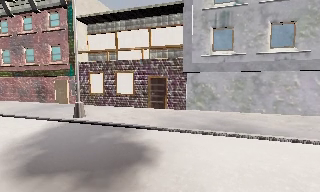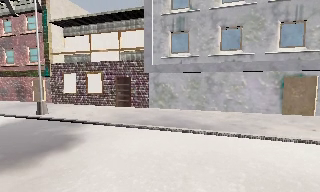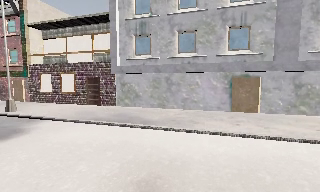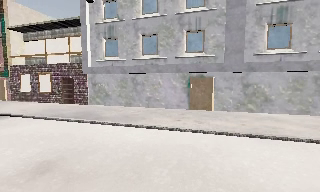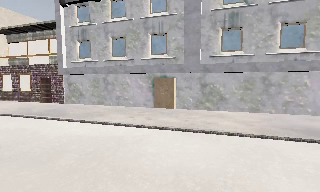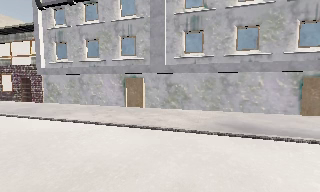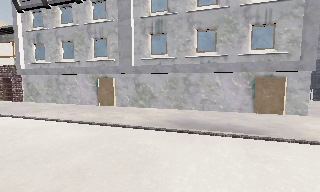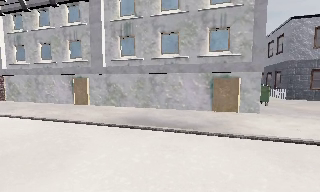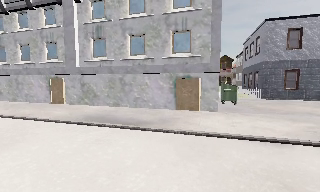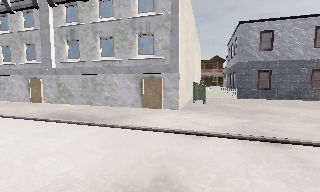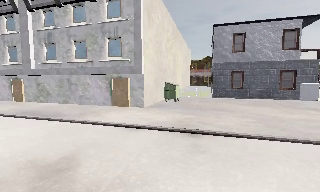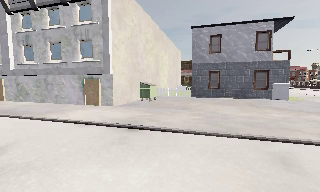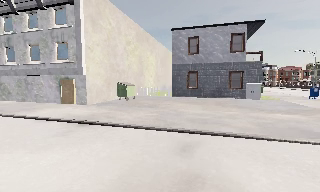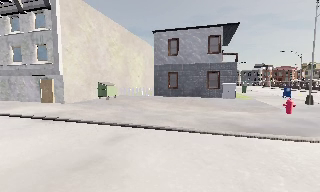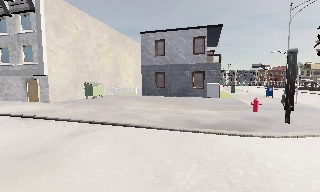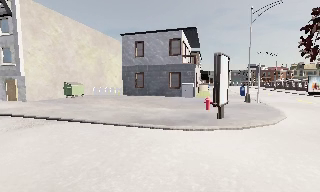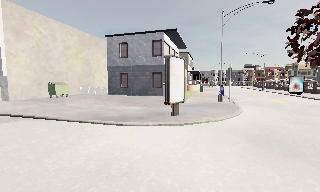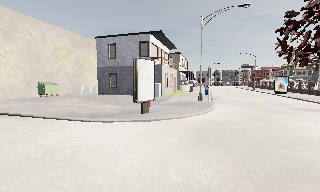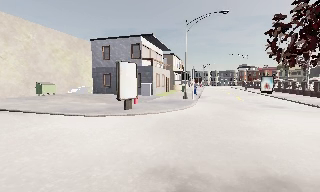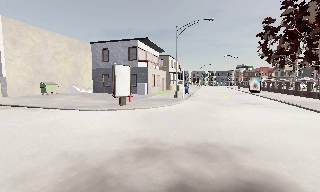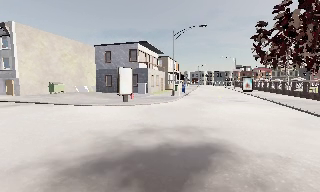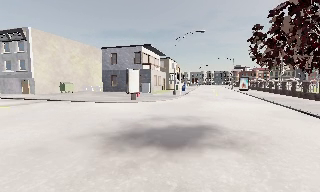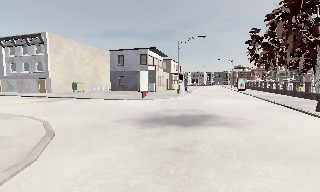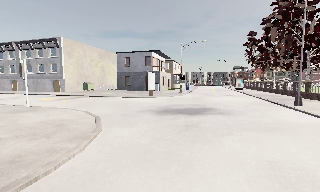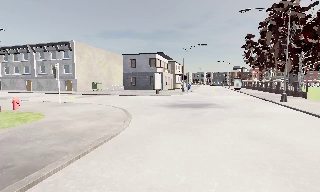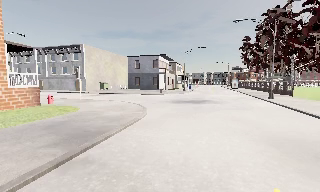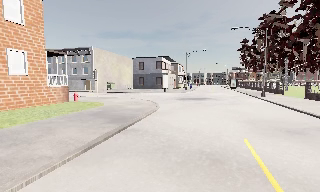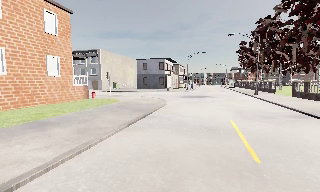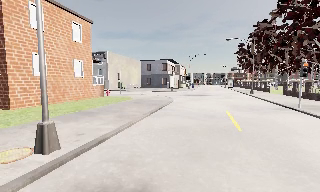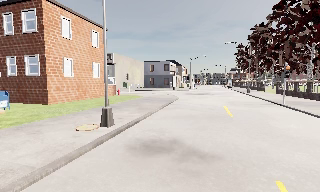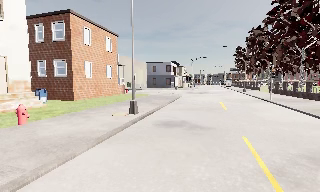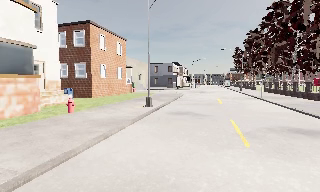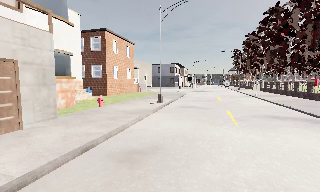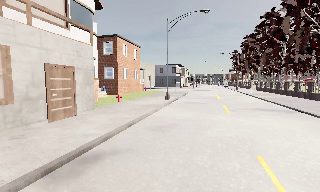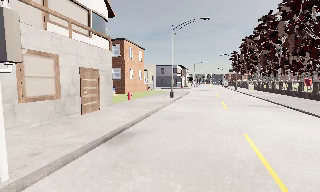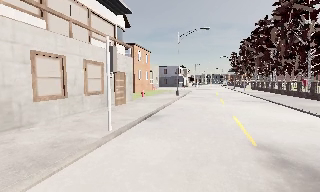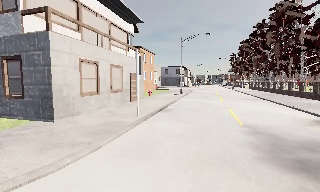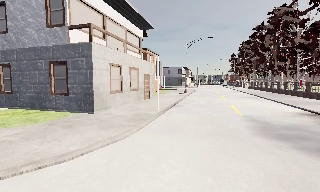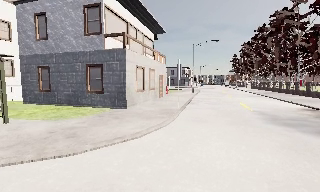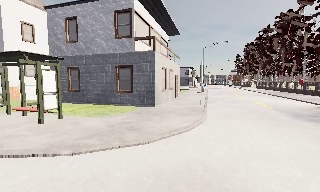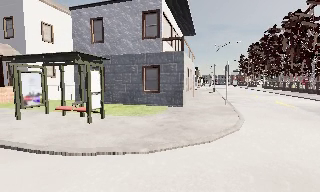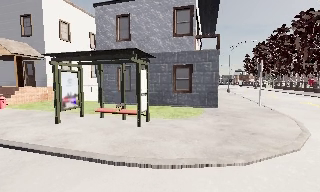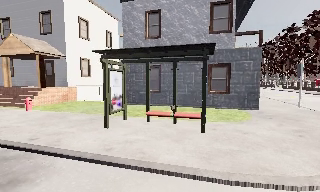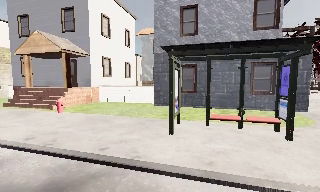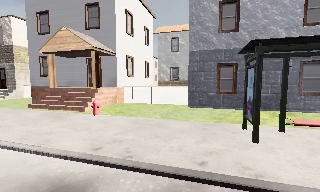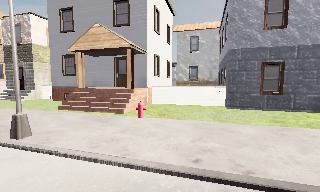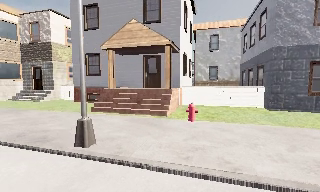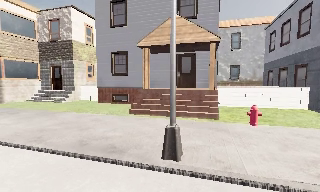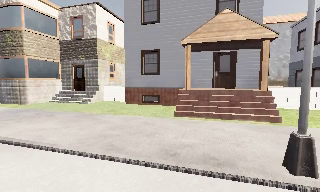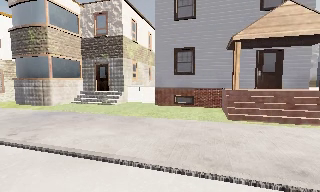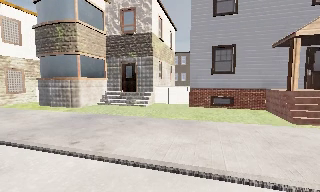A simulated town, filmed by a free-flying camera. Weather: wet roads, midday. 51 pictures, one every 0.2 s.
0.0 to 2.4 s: The camera travels to its right, about 25 m, so close, fixed things drift to the left.
2.4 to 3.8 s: The camera travels to its right and backward, about 13 m, so close, fixed things drift to the left.
3.8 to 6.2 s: The camera travels backward, about 25 m, so what stands in front gets smaller.
6.2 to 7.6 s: The camera travels backward and to its left, about 15 m, so what stands in front gets smaller.
7.6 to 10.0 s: The camera travels to its left, about 25 m, so close, fixed things drift to the right.
The film runs forward here.
